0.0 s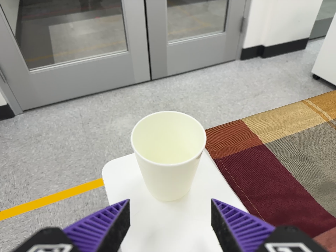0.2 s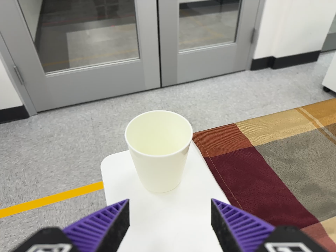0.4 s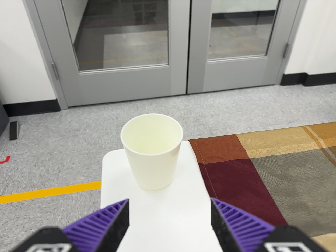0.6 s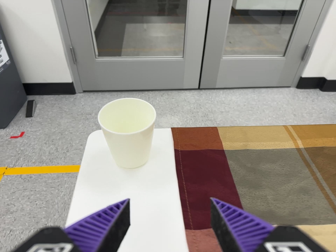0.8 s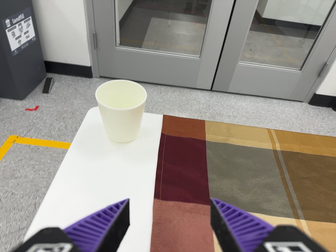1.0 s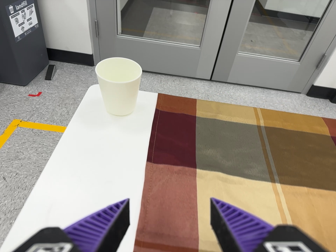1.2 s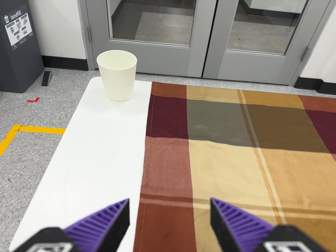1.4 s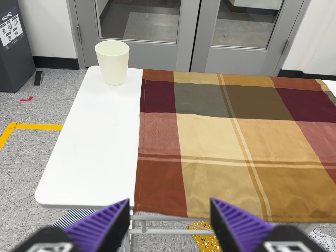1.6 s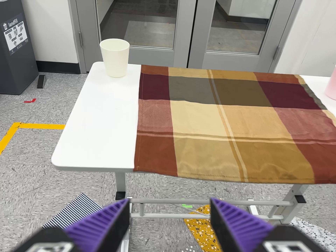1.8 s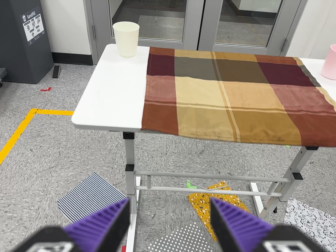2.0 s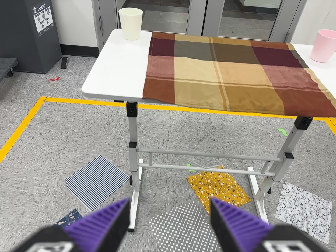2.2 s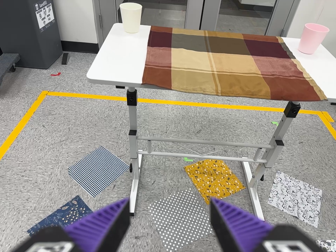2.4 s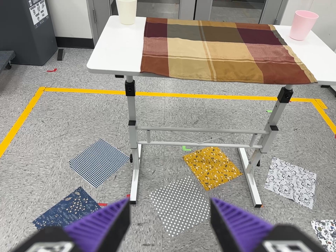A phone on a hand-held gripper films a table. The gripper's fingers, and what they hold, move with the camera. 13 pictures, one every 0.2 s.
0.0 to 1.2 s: The camera pans to its left by about 15 degrees. It travels backward, to its right and toward the bottom of its view, about 32 cm, so what stands in front gets smaller. It rolls about its line of sight by about 20 degrees, and the scene rotates clockwise.
1.2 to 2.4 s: The camera travels backward and toward the bottom of its view, about 50 cm, so what stands in front gets smaller.
The film runs backward here.
